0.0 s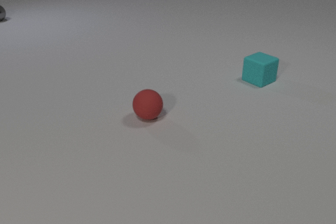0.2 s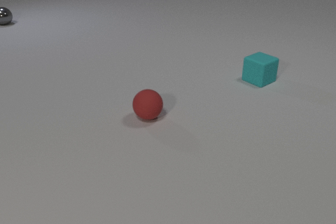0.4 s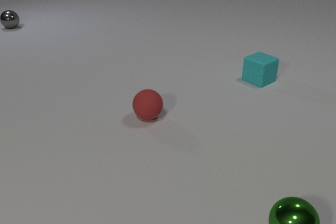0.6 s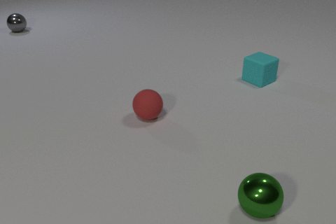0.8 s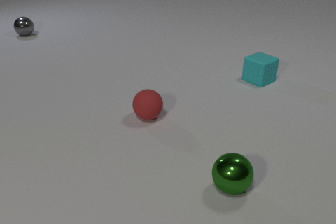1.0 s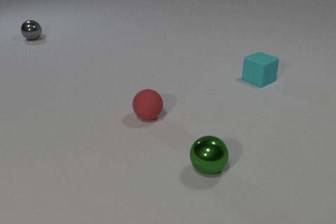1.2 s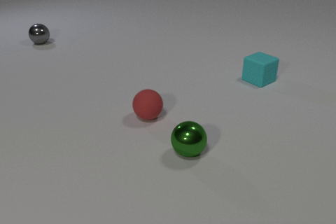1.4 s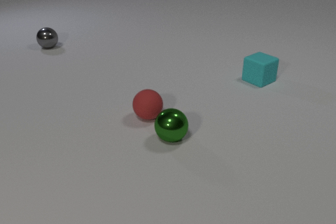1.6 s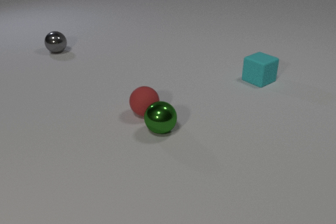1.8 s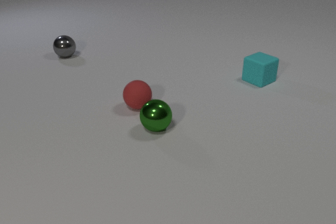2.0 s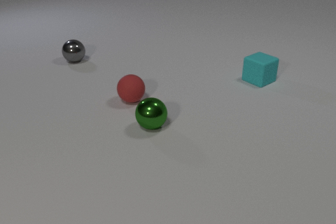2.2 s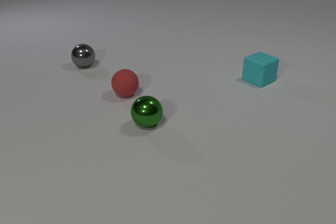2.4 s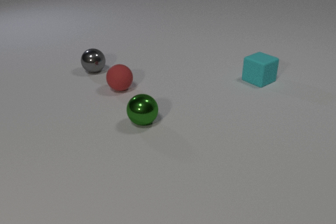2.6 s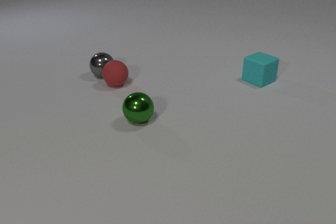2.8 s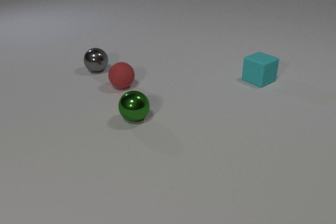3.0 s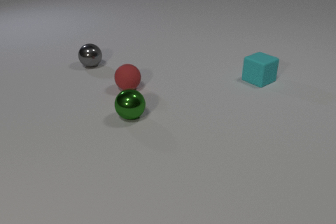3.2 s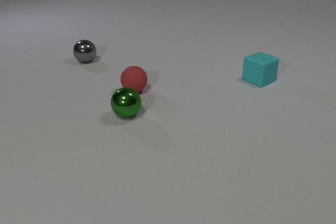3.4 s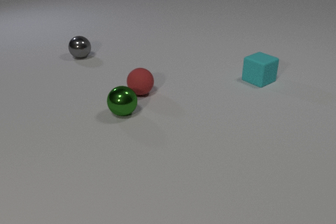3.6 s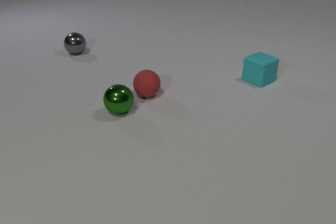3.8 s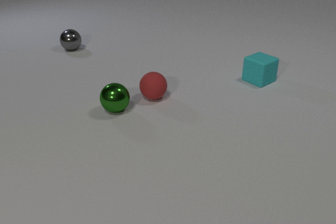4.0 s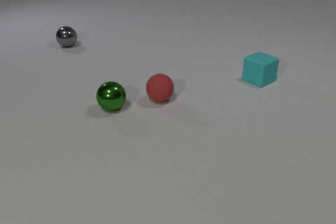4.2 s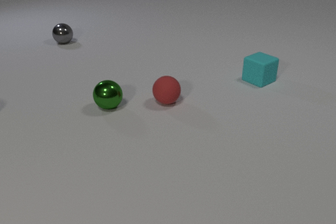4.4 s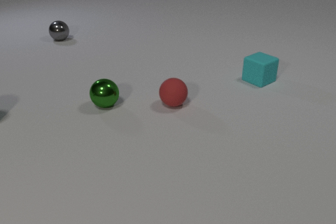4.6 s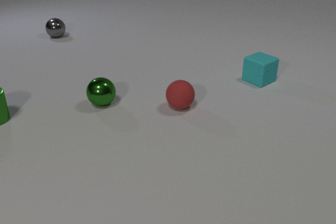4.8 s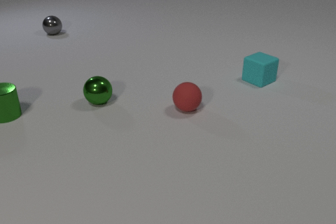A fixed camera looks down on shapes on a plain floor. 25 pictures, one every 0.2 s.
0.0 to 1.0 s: The green metal sphere comes in at the bottom edge, rolls to the left and away from the camera. The gray metal sphere rolls toward the camera and to the right.
1.0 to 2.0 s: The green metal sphere rolls away from the camera and to the left. The red rubber sphere rolls away from the camera and to the left. The gray metal sphere rolls toward the camera and to the right. The green metal sphere and the red rubber sphere collide.
2.0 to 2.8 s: The green metal sphere rolls to the left and away from the camera. The red rubber sphere rolls away from the camera. The gray metal sphere rolls toward the camera and to the right. The red rubber sphere and the gray metal sphere collide.
2.8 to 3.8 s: The green metal sphere rolls away from the camera and to the left. The red rubber sphere rolls to the right and toward the camera. The gray metal sphere rolls away from the camera.
3.8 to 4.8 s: The green metal sphere rolls away from the camera and to the left. The red rubber sphere rolls to the right and toward the camera. The green metal cylinder comes in at the left edge, slides to the right. The gray metal sphere rolls away from the camera.
Are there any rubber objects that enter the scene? no.
What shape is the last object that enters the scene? cylinder.
Are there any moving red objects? yes.
